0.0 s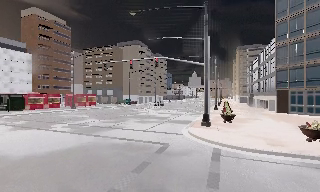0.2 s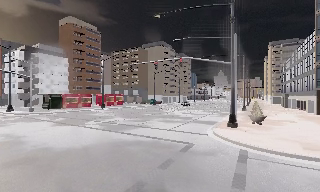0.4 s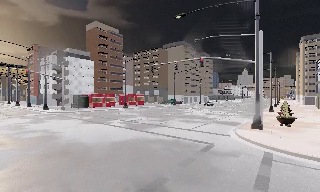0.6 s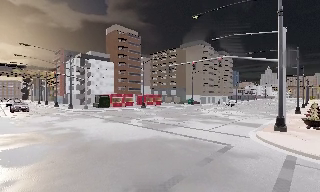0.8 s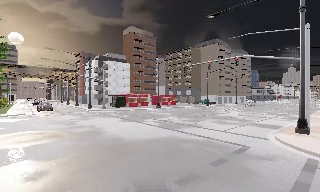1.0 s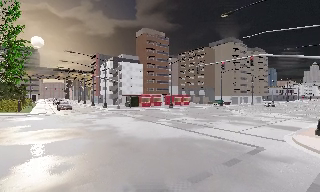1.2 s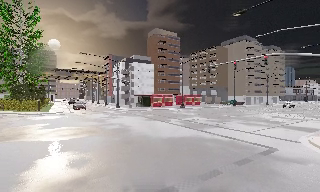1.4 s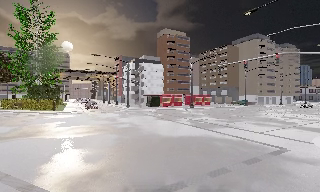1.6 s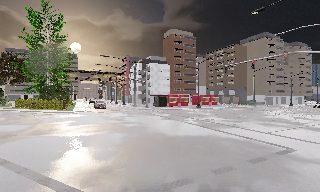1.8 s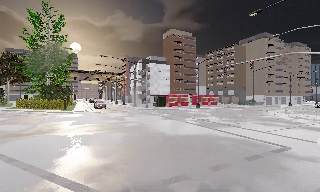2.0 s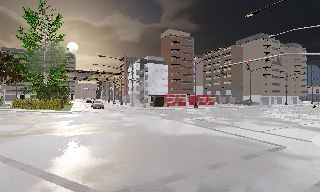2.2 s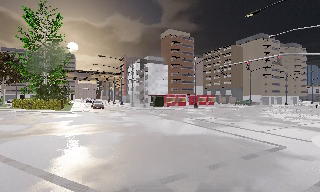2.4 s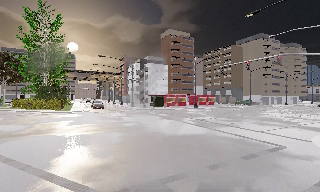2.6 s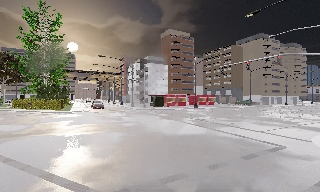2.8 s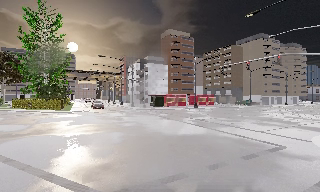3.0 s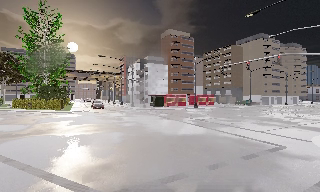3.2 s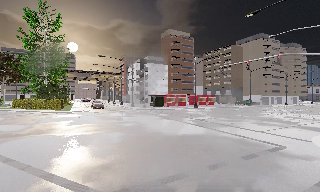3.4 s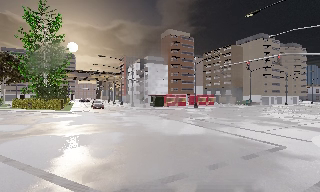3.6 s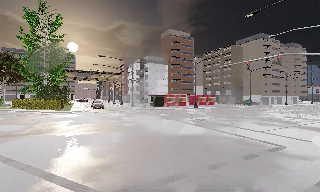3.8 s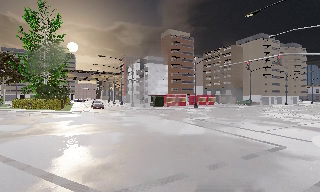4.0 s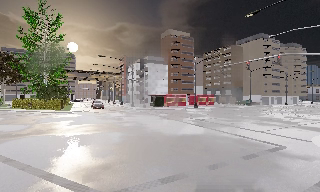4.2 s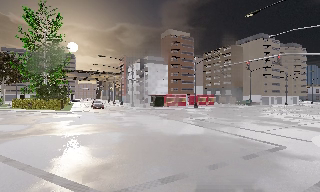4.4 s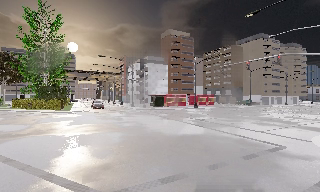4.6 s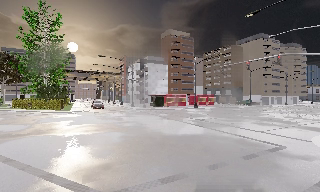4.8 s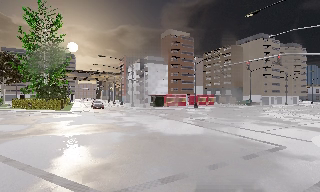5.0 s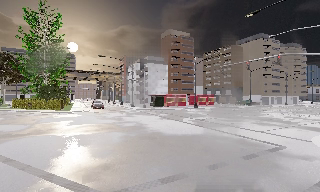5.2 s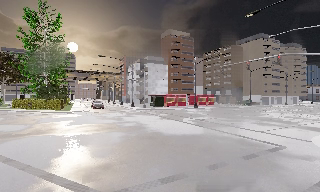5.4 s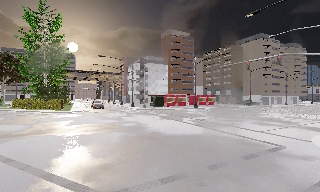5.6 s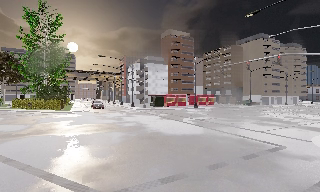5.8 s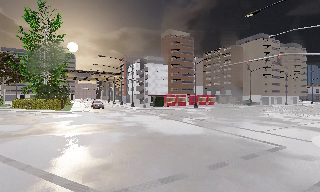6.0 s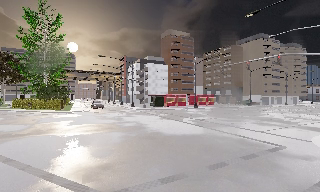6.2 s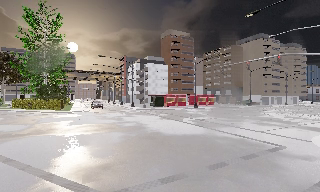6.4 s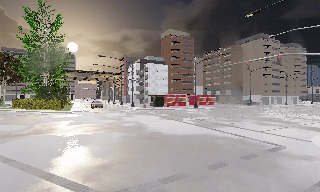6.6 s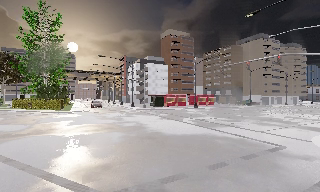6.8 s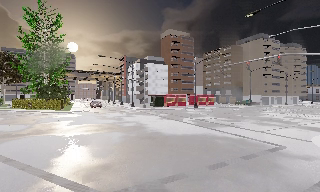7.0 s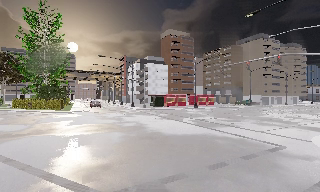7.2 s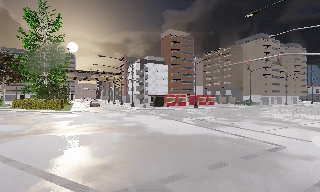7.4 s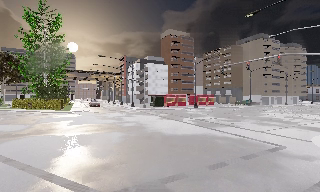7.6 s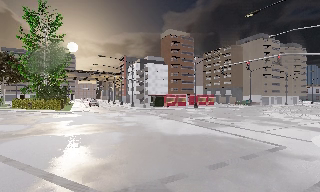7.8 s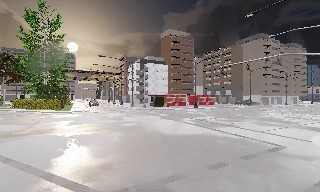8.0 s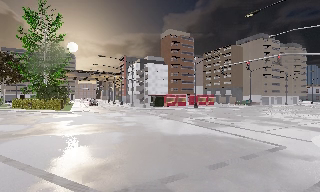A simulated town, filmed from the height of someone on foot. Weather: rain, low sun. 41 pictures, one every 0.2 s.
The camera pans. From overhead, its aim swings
counterclockwise.
The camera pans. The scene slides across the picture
to the right.
0.0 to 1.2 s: The scene slides to the right, as the camera pans about 35 degrees to its left. It travels backward, about 1.5 m.
1.2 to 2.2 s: The camera travels backward, about 1 m, so what stands in front gets smaller. It loses speed.
2.2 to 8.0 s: The camera keeps its place and its aim.
The film runs backward here.
